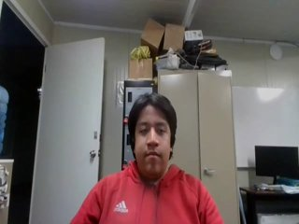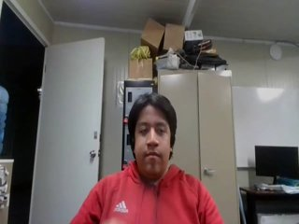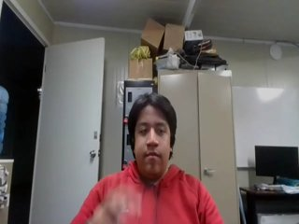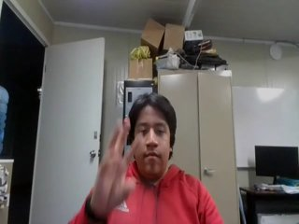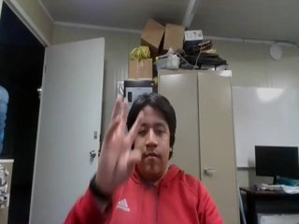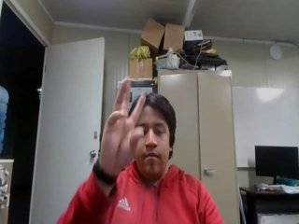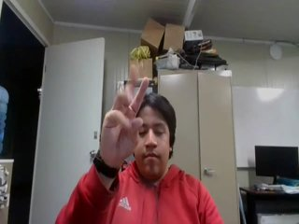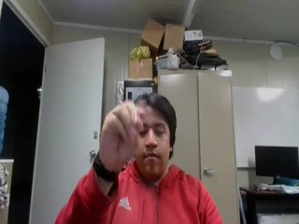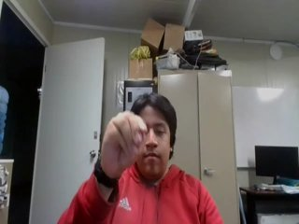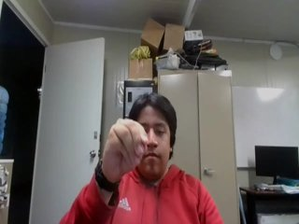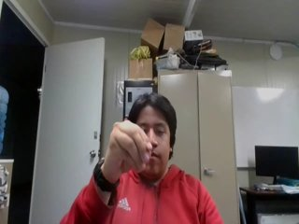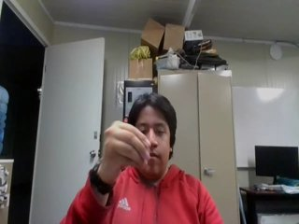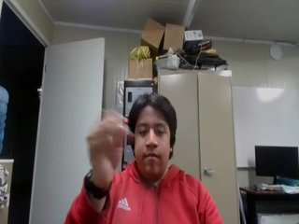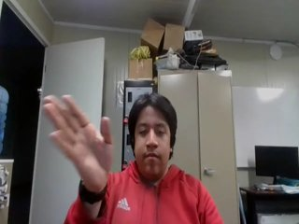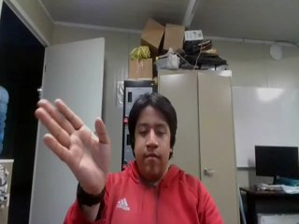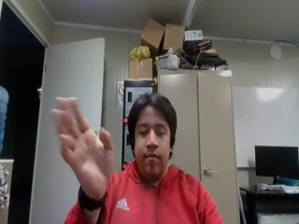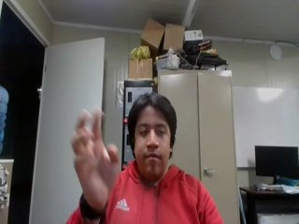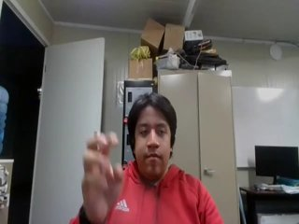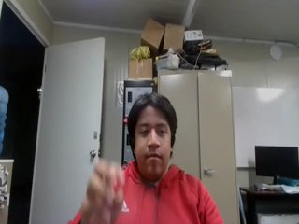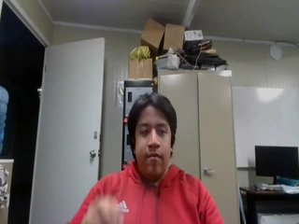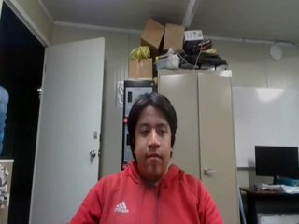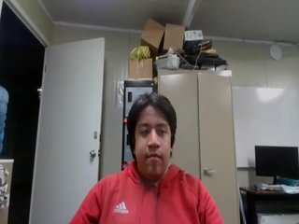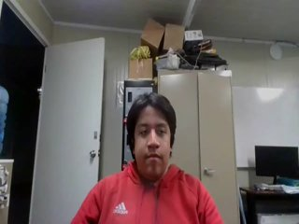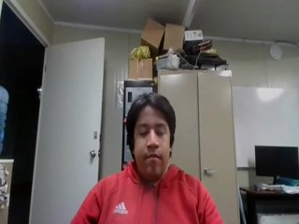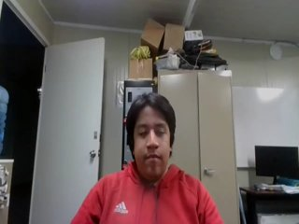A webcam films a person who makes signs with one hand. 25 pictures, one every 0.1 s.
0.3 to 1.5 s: On the screen the hand sweeps to the left. The name of the sign: Throw right.
1.6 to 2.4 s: Non-gesture.
